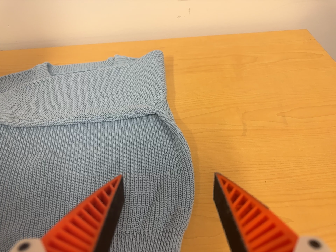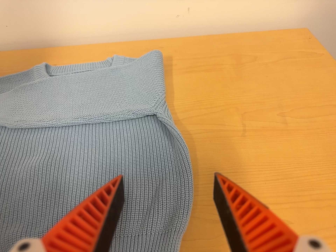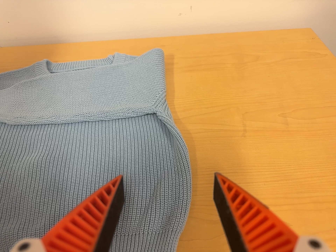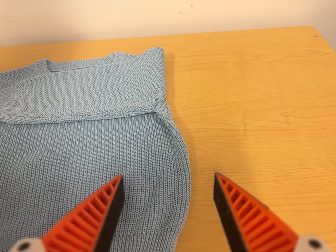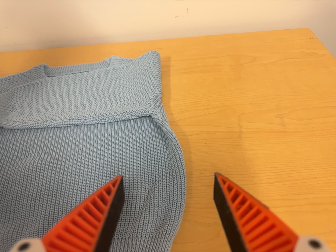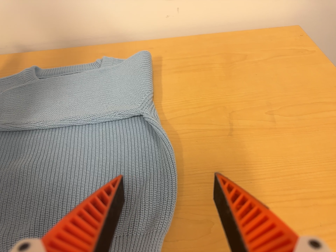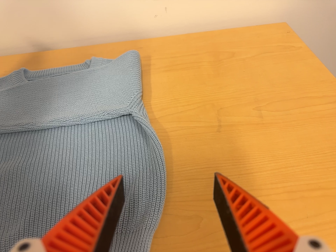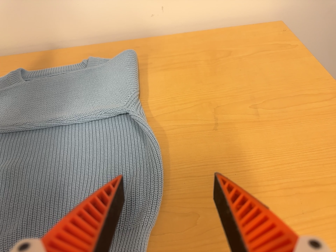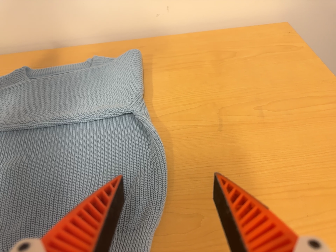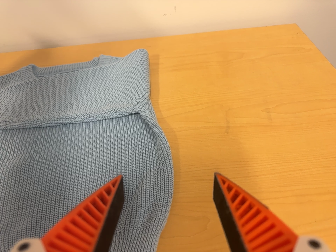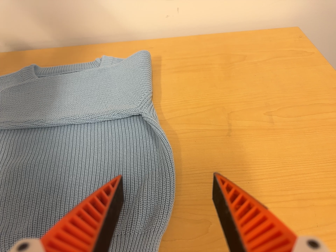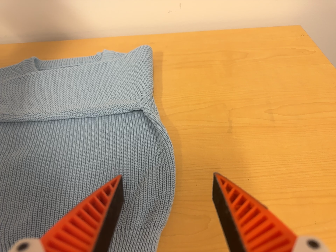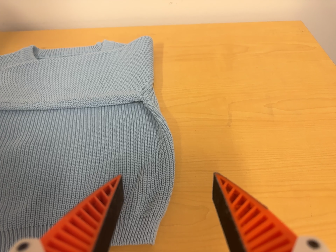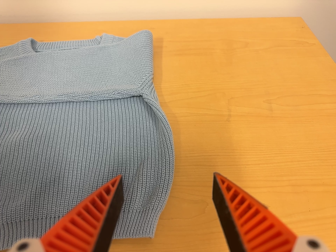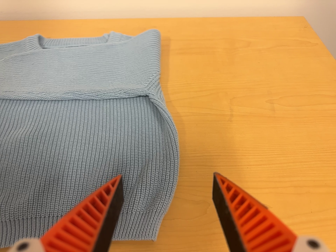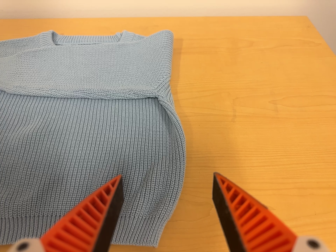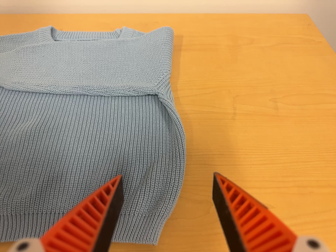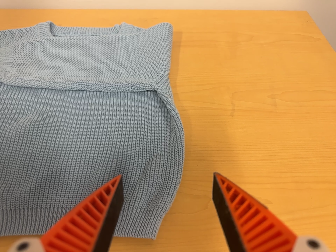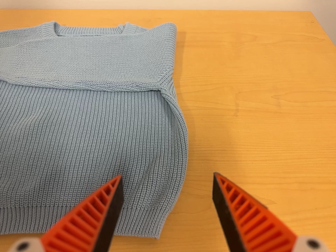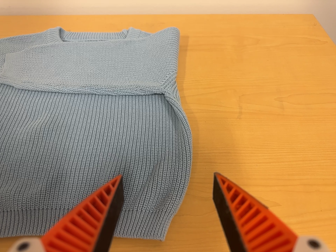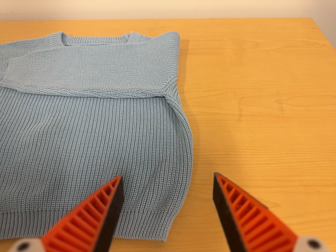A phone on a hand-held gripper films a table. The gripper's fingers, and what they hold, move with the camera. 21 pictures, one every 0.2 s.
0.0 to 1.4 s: The camera travels to its right, about 5 cm, so close, fixed things drift to the left.
1.4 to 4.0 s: The camera travels to its left, about 4 cm, so close, fixed things drift to the right.
The film runs backward here.
